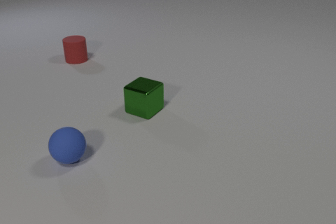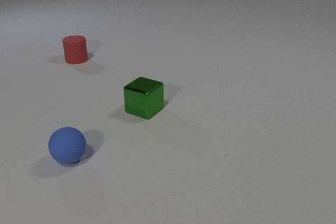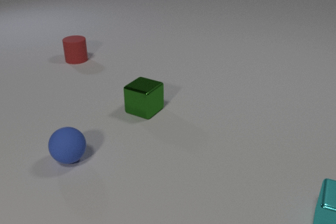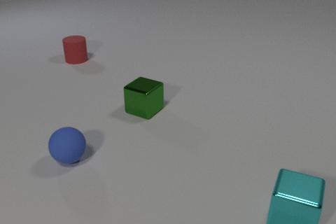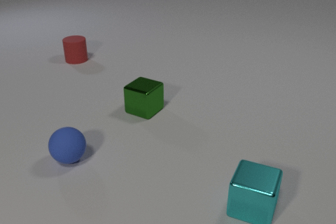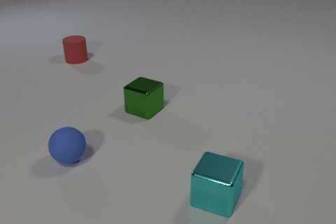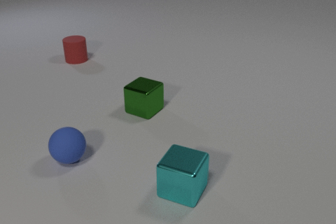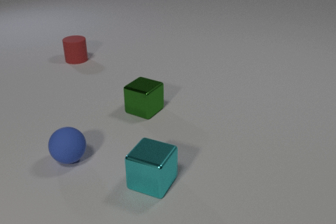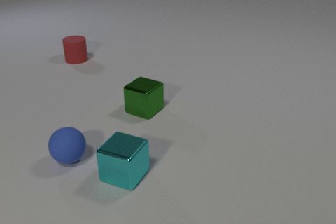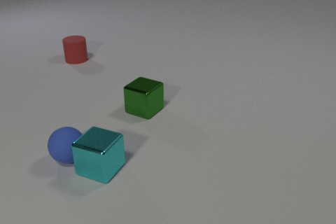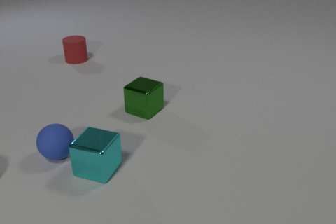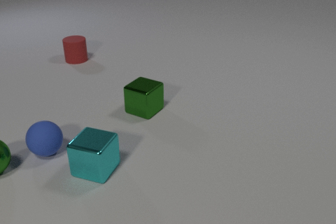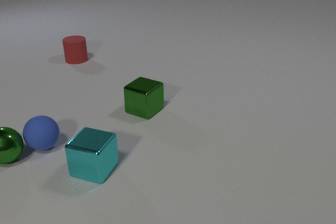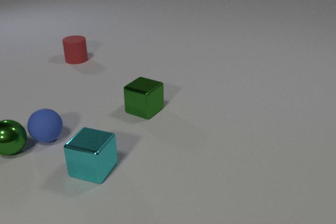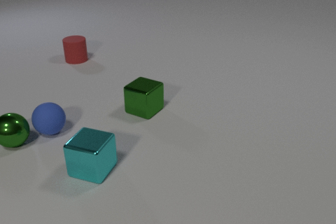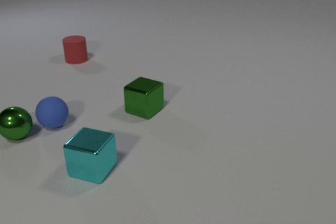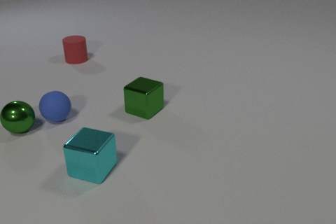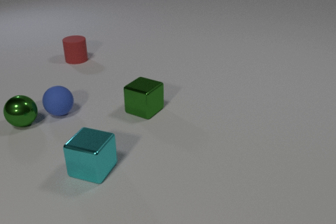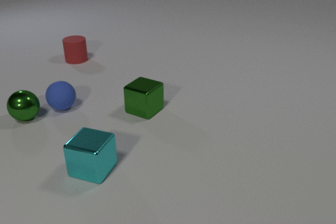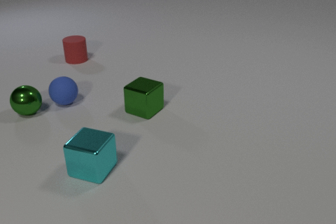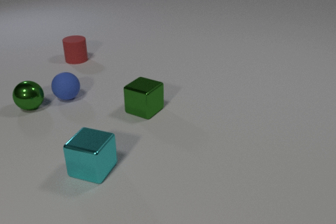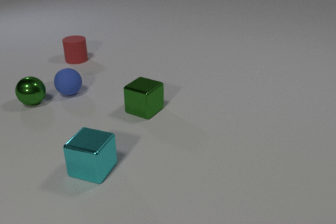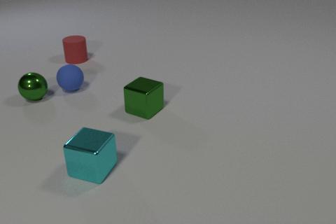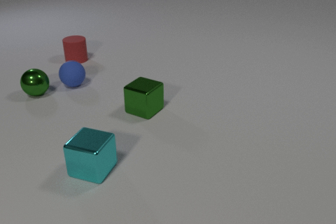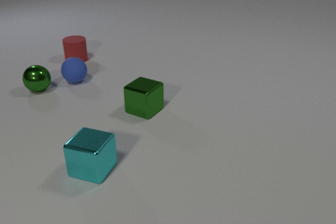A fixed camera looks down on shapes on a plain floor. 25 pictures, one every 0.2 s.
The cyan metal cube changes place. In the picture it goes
to the left.
The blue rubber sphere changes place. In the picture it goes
away from the camera.
0.0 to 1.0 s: The cyan metal cube comes in at the right edge, slides to the left.
1.0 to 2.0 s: The cyan metal cube slides to the left and away from the camera. The blue rubber sphere rolls to the left and away from the camera. The cyan metal cube and the blue rubber sphere collide.
2.0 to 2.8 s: The blue rubber sphere rolls away from the camera. The green metal sphere comes in at the left edge, rolls away from the camera and to the right. The blue rubber sphere and the green metal sphere collide.
2.8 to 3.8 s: The blue rubber sphere rolls away from the camera. The green metal sphere rolls away from the camera.
3.8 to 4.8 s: The blue rubber sphere rolls away from the camera. The green metal sphere rolls away from the camera.
What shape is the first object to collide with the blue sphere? cube.
Are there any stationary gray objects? no.
How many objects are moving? 3.
